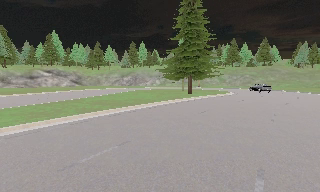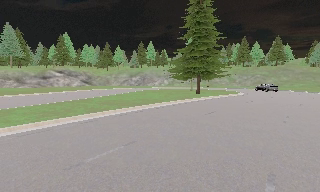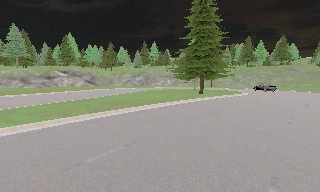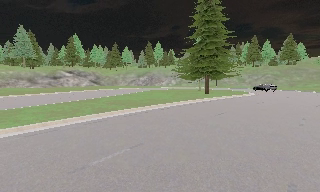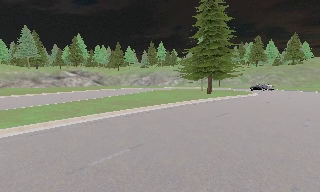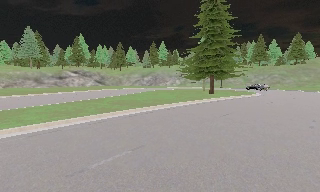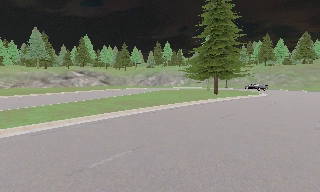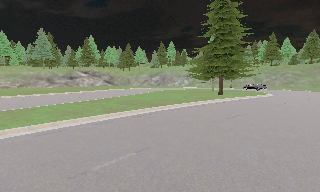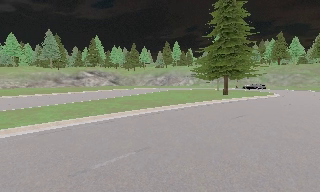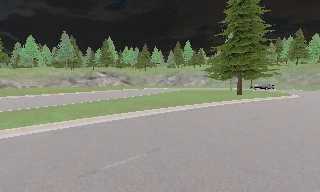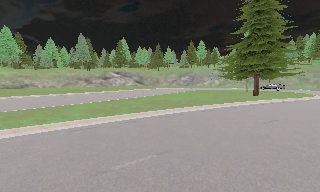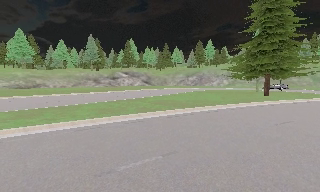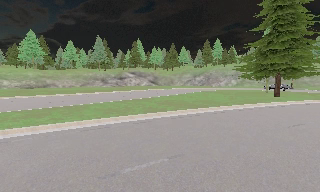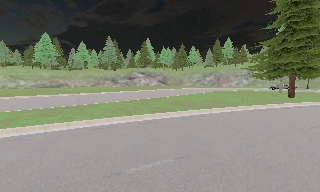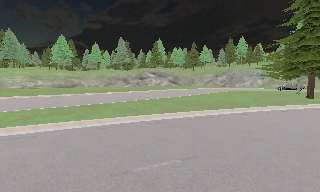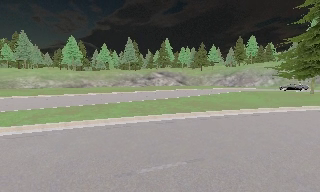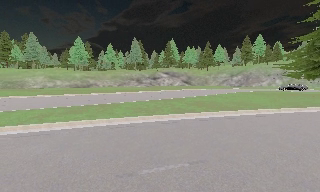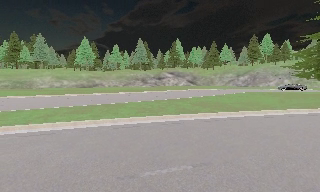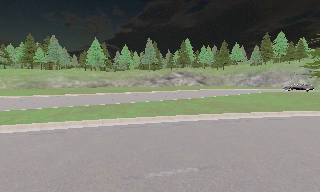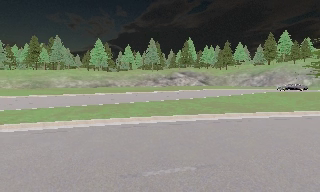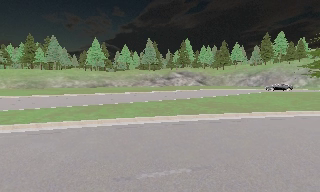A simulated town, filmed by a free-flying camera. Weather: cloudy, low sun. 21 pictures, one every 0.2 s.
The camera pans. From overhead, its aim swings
counterclockwise.
The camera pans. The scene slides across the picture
to the right.
0.0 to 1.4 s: The scene slides to the right, as the camera pans about 10 degrees to its left. It travels forward, about 0.5 m, so what stands in front looms larger.
1.4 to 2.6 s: The camera swings to its left by about 20 degrees, and the scene slides to the right.
2.6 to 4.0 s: The camera pans to its left, which is counterclockwise from overhead, by about 15 degrees. It travels to its right, about 0.5 m.
The film runs forward here.
